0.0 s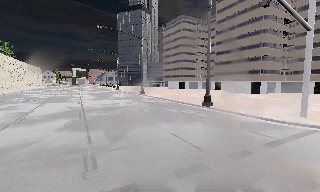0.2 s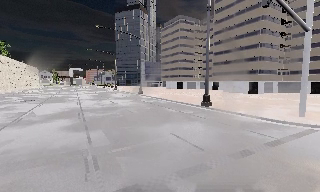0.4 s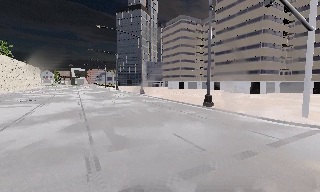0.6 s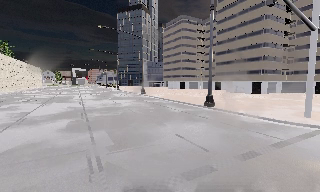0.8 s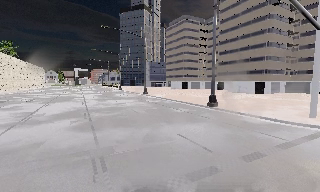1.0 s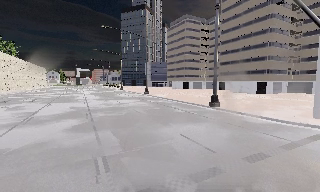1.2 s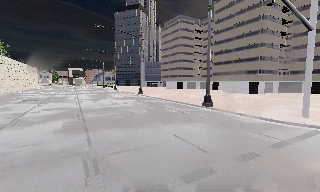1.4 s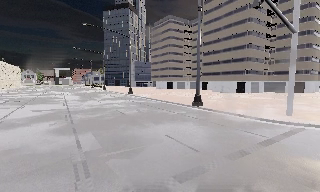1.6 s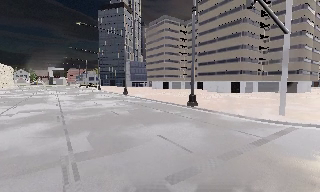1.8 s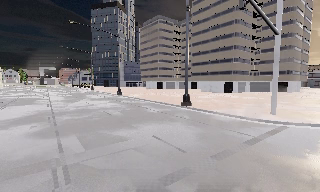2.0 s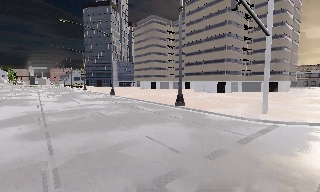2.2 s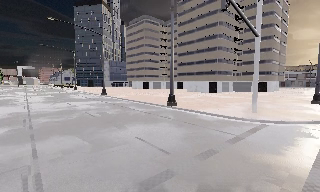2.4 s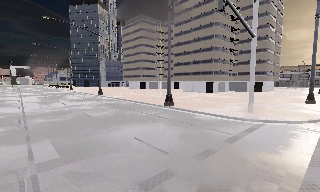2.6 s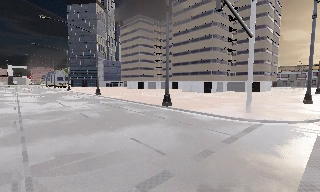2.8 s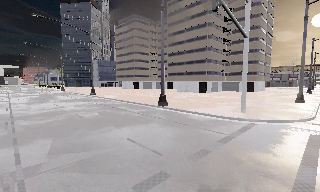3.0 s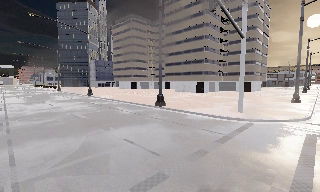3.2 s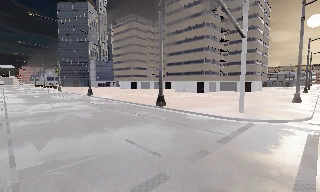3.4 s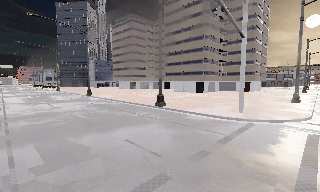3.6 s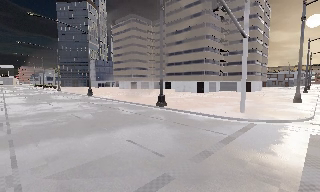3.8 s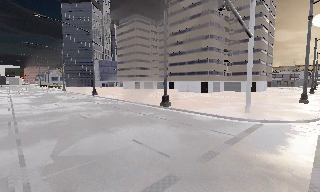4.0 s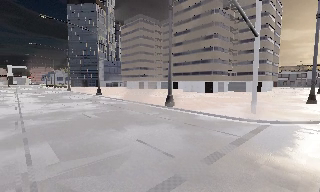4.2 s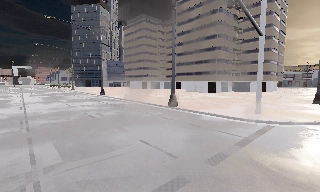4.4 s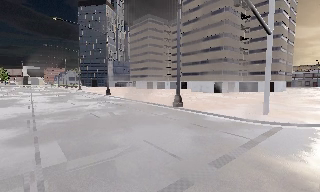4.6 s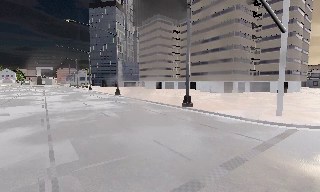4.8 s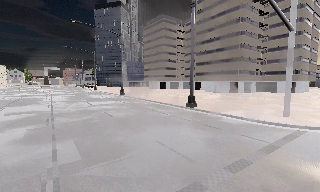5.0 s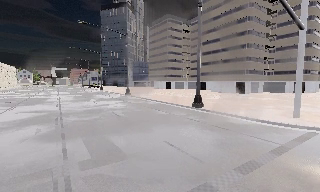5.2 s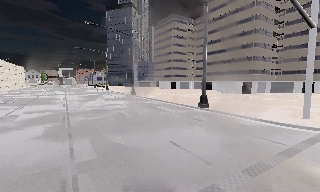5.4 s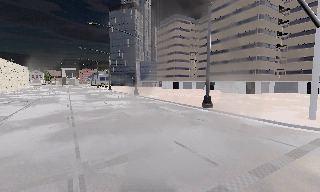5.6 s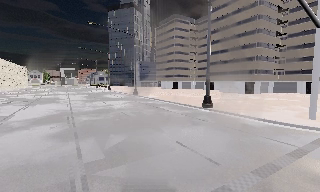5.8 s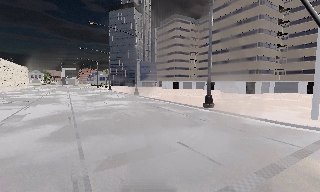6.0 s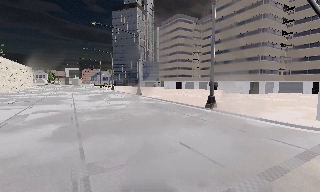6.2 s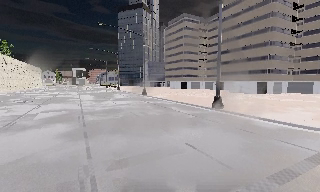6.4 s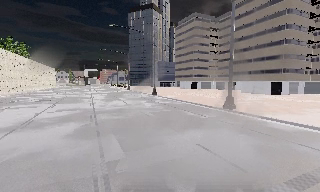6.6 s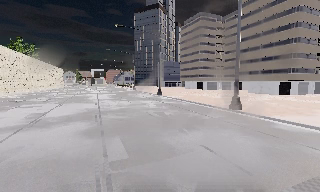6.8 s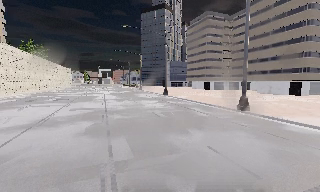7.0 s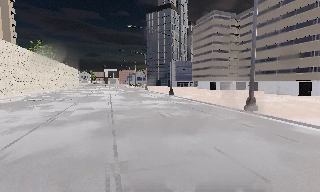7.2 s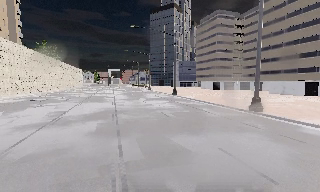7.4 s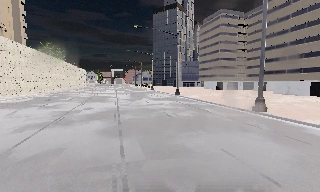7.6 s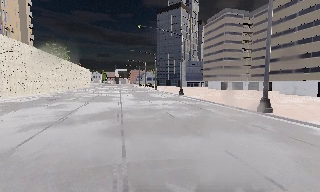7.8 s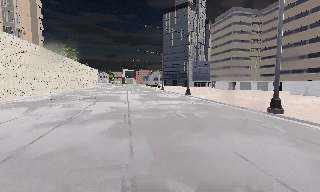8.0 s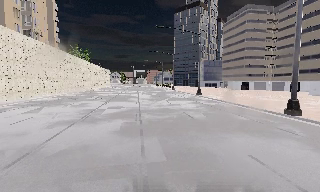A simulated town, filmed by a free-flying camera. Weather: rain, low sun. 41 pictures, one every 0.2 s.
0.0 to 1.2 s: The camera shifts only a little, or ends up much as it began.
1.2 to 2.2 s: The camera swings to its right by about 10 degrees, and the scene slides to the left.
2.2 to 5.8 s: The camera travels to its left and forward, about 1 m, so close, fixed things drift to the right.
5.8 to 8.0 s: The camera pans to its left, which is counterclockwise from overhead, by about 20 degrees.
The film runs forward here.
